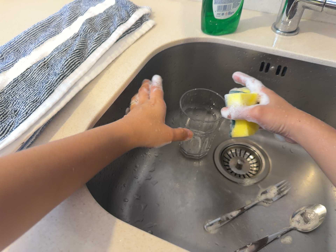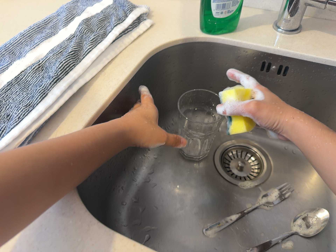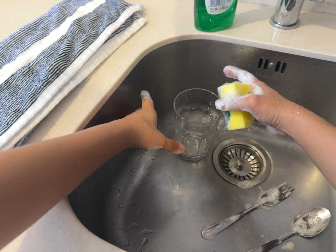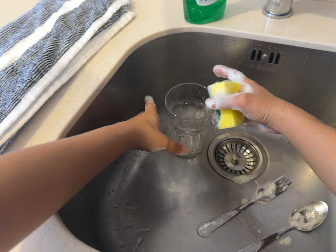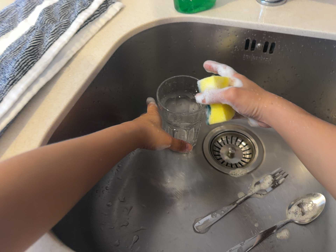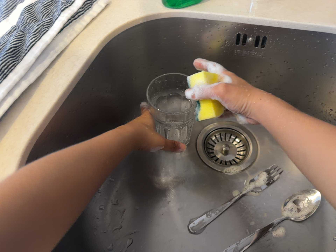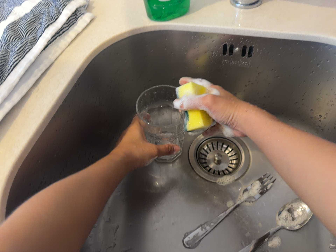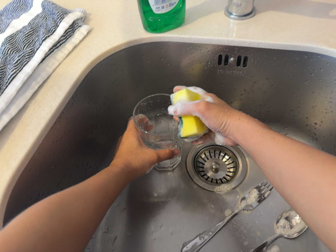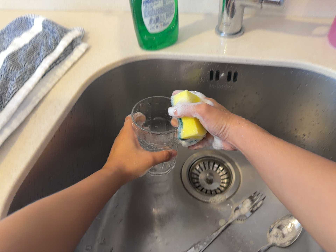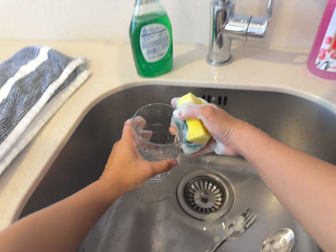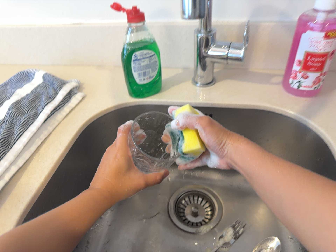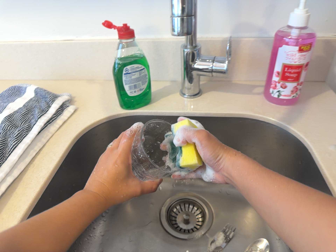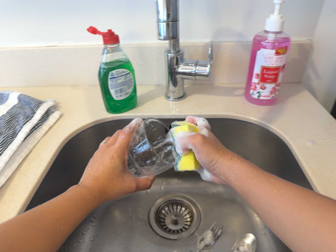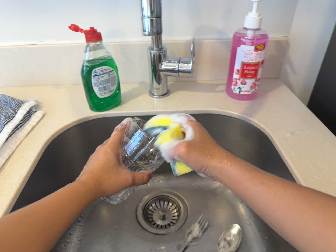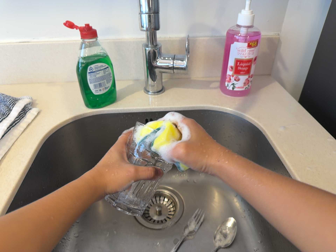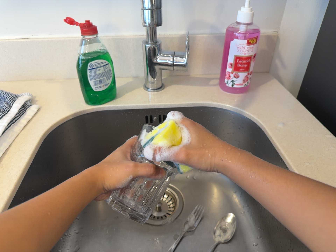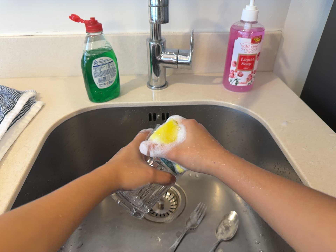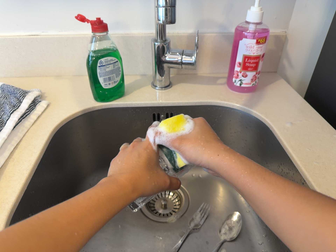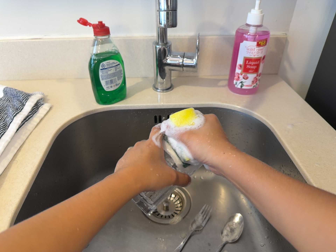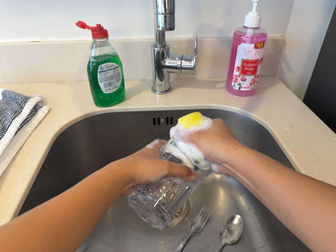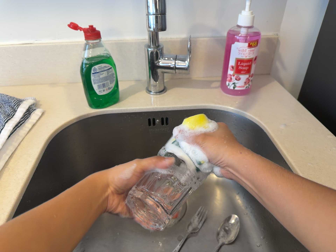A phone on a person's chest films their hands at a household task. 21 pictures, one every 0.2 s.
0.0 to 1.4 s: The camera travels to its right, forward and toward the top of its view, about 10 cm, so close, fixed things drift to the left. It rolls about its line of sight by about 10 degrees, and the scene rotates counterclockwise.
1.4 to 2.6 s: The scene slides to the left, as the camera pans about 15 degrees to its right. It travels backward, about 12 cm, so what stands in front gets smaller. Its aim tips toward the top of its view by about 20 degrees, and the scene shifts downward.
2.6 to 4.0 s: The camera shifts only a little, or ends up much as it began.
The film runs forward here.
